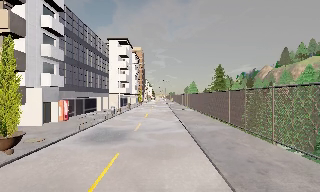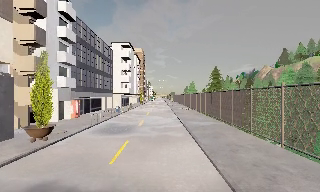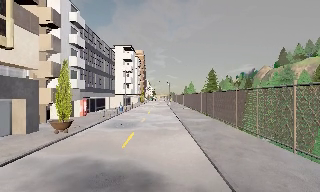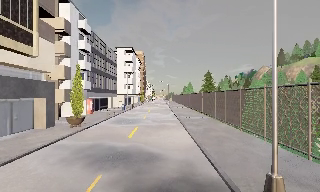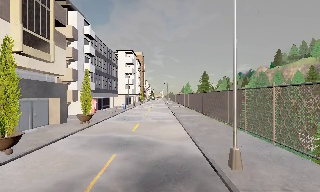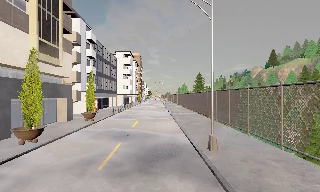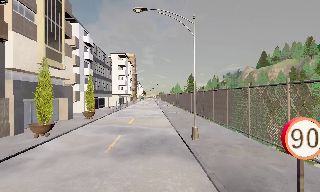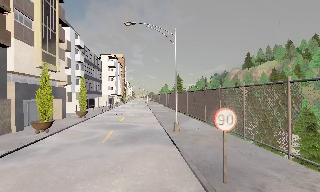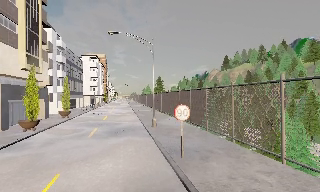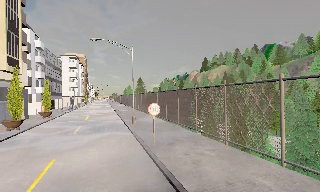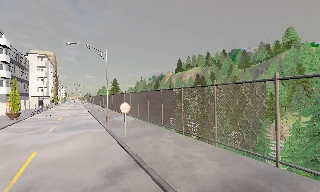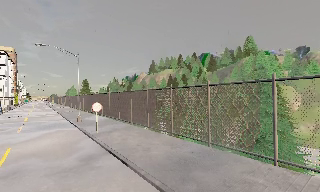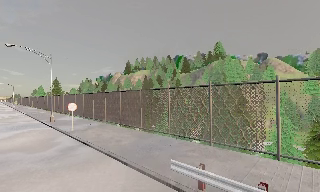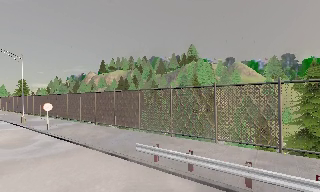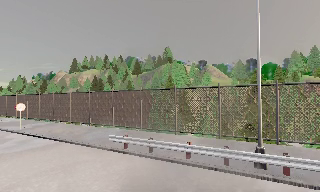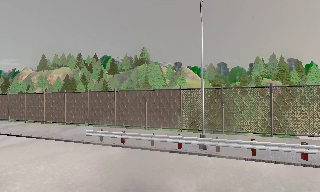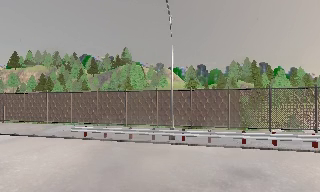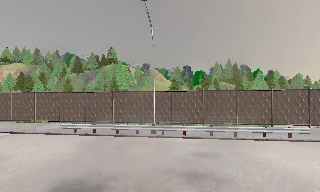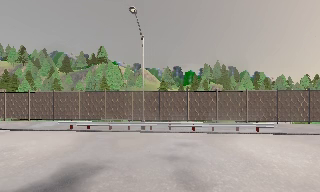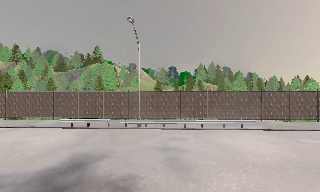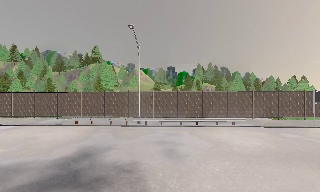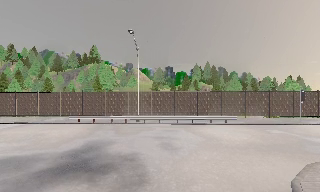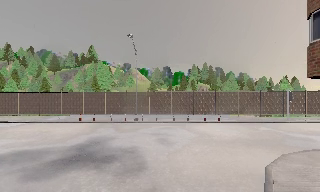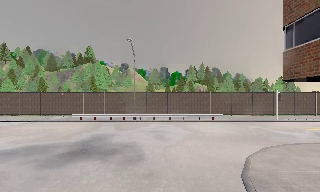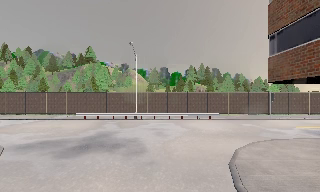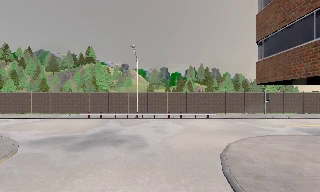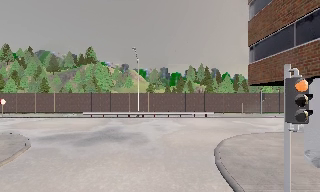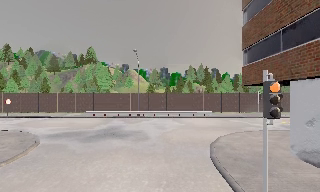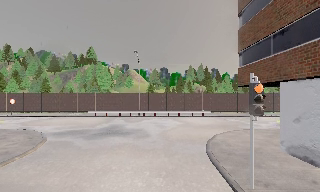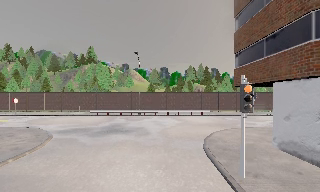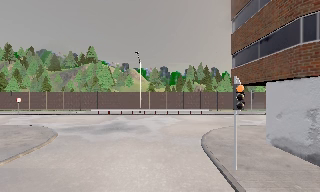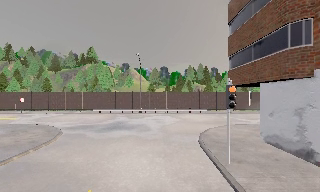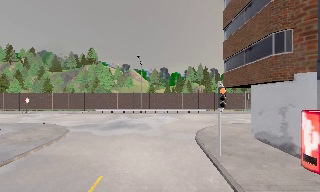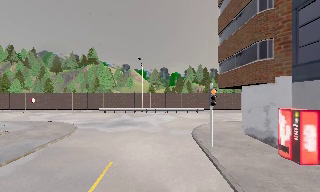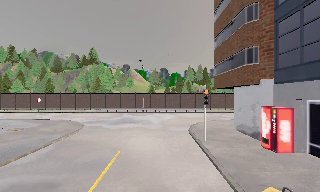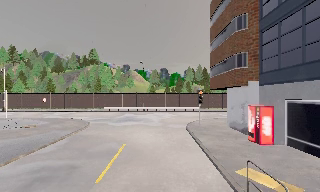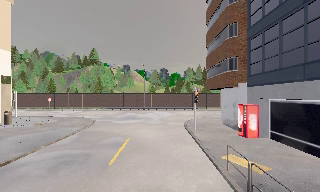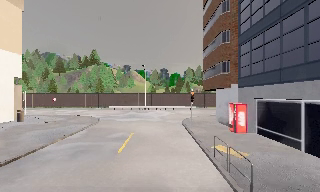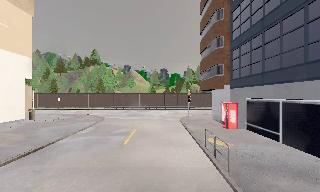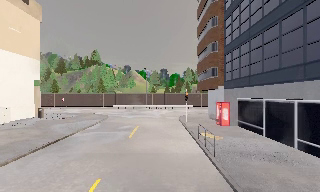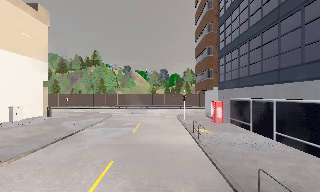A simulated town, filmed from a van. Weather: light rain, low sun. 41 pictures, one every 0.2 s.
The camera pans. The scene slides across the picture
to the left.
The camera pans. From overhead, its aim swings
clockwise.
0.0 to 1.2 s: The camera travels backward, about 12 m, so what stands in front gets smaller.
1.2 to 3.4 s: The camera pans to its right, which is clockwise from overhead, by about 80 degrees. It travels backward, about 20 m.
3.4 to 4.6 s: The camera travels backward, about 7 m, so what stands in front gets smaller.
4.6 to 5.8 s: The camera travels backward, about 4.5 m, so what stands in front gets smaller. It loses speed.
5.8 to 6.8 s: The camera travels backward, about 4 m, so what stands in front gets smaller. It gains speed.
6.8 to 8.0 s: The camera travels backward, about 8 m, so what stands in front gets smaller.
The film runs backward here.
